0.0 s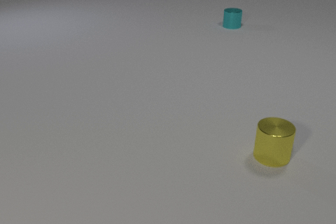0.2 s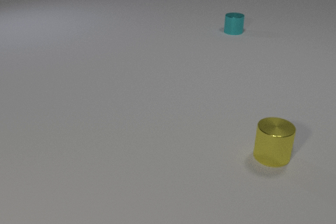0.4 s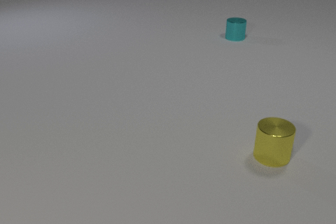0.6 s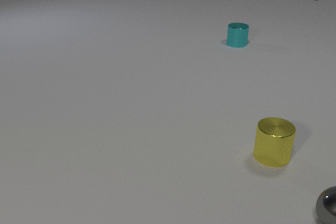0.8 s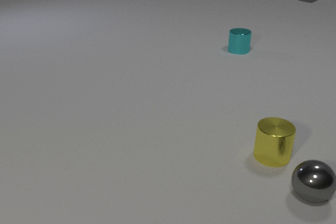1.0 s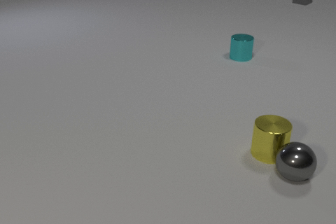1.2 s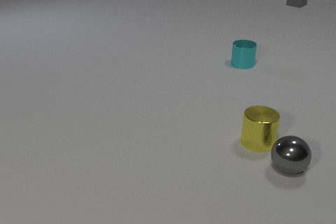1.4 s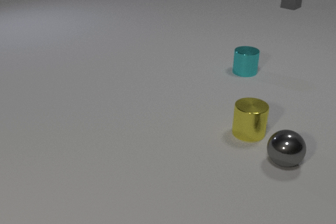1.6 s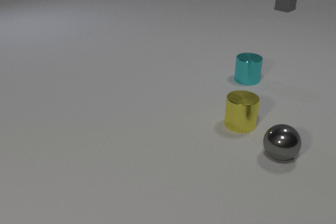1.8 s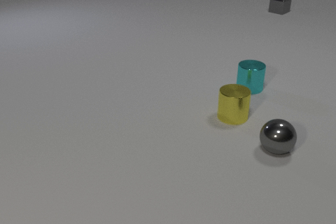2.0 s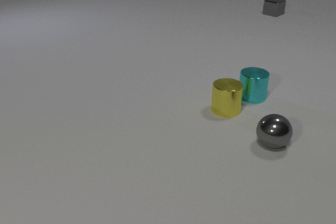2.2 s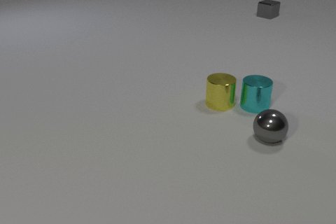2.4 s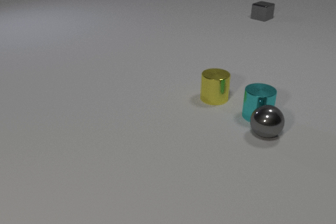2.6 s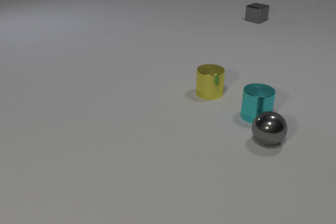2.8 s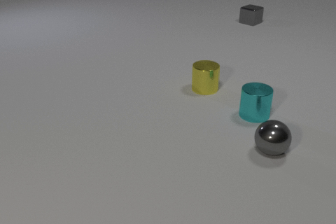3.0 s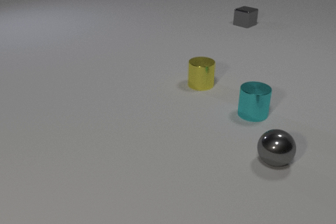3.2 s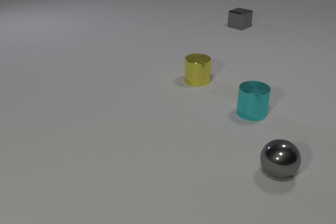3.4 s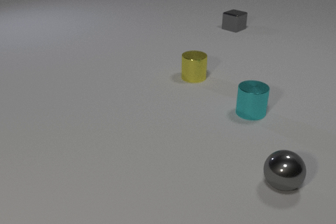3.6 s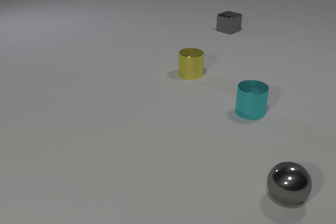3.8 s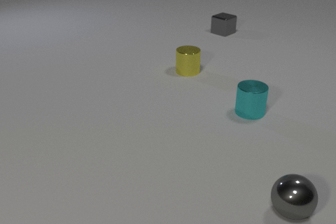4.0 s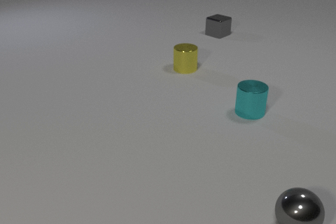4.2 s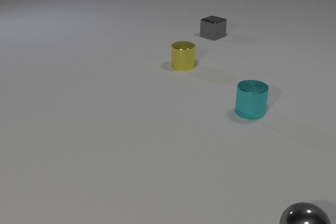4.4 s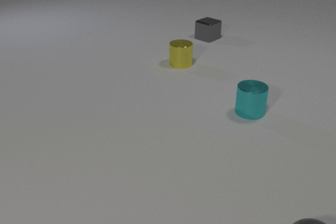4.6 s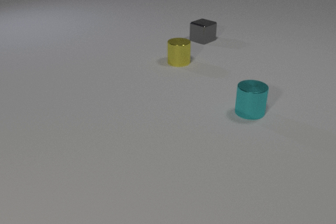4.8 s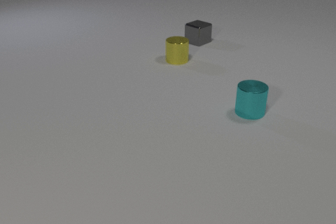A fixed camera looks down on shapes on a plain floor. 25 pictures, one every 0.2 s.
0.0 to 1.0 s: The gray metal sphere comes in at the right edge, rolls away from the camera and to the left. The cyan metal cylinder slides toward the camera. The gray metal cube comes in at the top edge, slides toward the camera and to the left. The gray metal sphere and the yellow metal cylinder collide.
1.0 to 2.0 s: The gray metal sphere rolls away from the camera and to the left. The yellow metal cylinder slides away from the camera and to the left. The cyan metal cylinder slides toward the camera. The gray metal cube slides toward the camera and to the left.
2.0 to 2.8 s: The gray metal sphere rolls toward the camera. The yellow metal cylinder slides away from the camera and to the left. The cyan metal cylinder slides toward the camera. The gray metal cube slides toward the camera and to the left. The gray metal sphere and the cyan metal cylinder collide.
2.8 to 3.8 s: The gray metal sphere rolls toward the camera. The yellow metal cylinder slides away from the camera and to the left. The gray metal cube slides toward the camera and to the left.
3.8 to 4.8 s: The gray metal sphere rolls toward the camera, leaves at the bottom edge. The yellow metal cylinder slides away from the camera. The gray metal cube slides toward the camera and to the left.
What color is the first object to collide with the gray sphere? yellow.
What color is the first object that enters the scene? gray.
What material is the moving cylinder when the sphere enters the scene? metal.
